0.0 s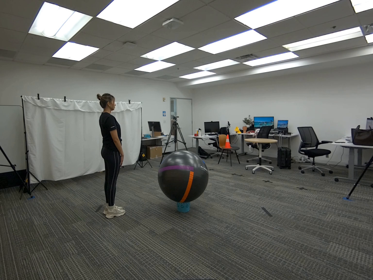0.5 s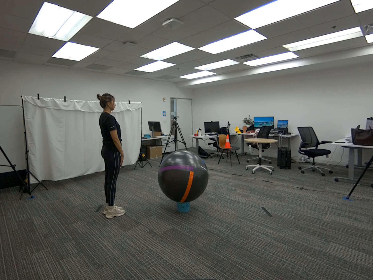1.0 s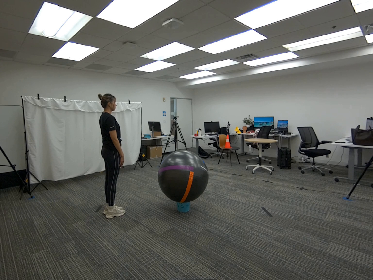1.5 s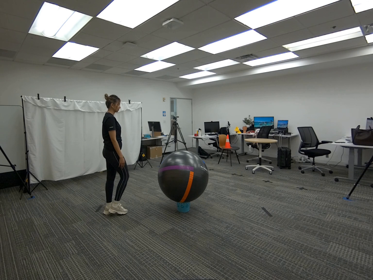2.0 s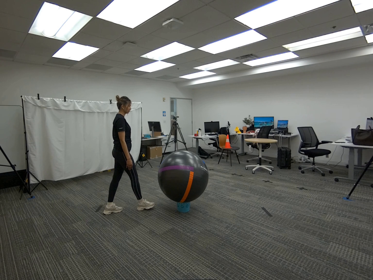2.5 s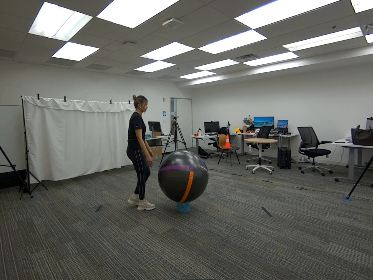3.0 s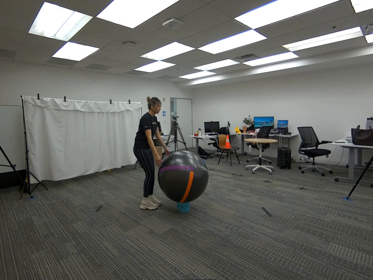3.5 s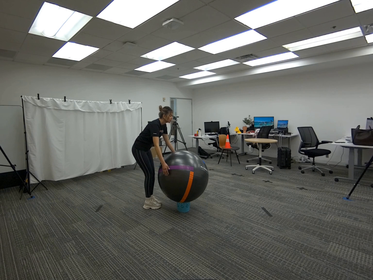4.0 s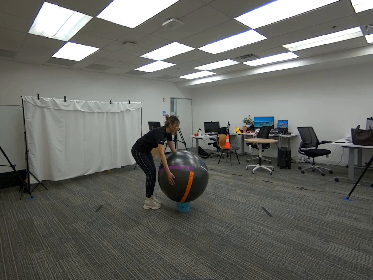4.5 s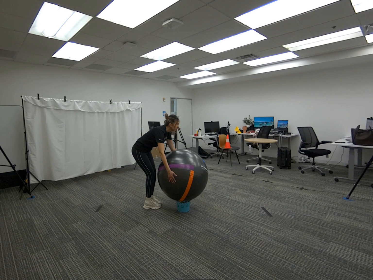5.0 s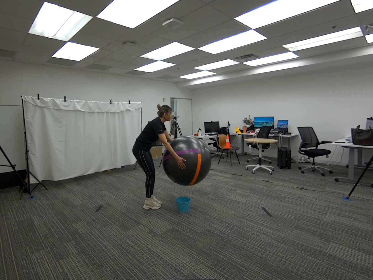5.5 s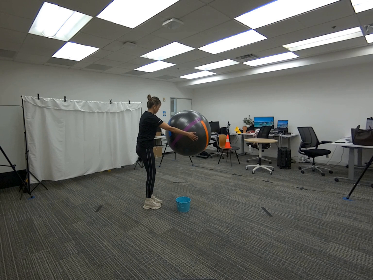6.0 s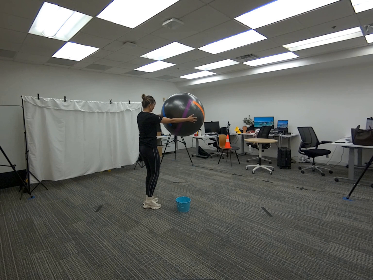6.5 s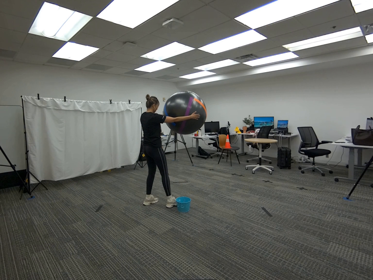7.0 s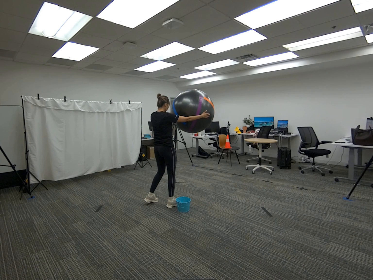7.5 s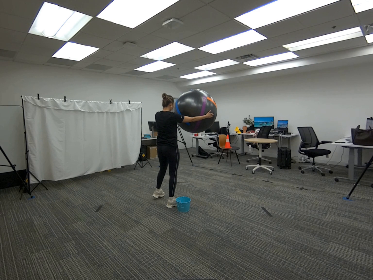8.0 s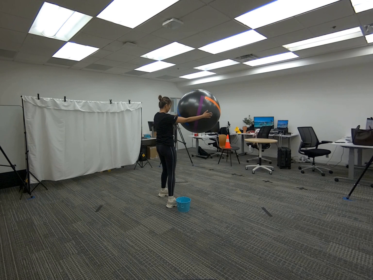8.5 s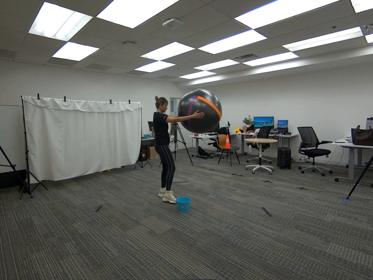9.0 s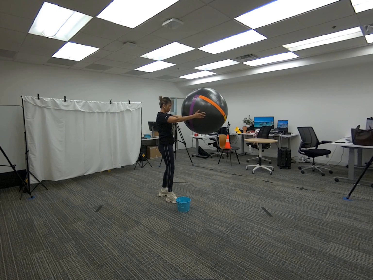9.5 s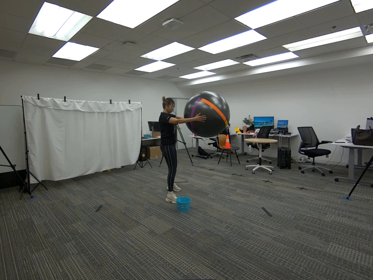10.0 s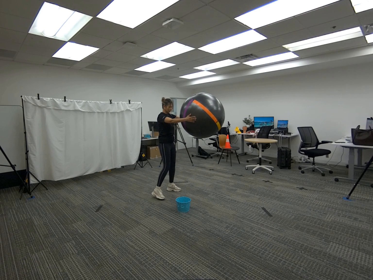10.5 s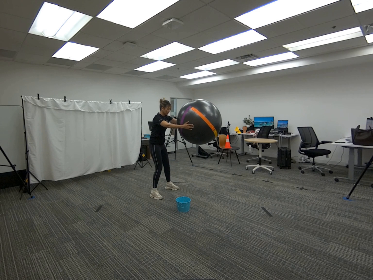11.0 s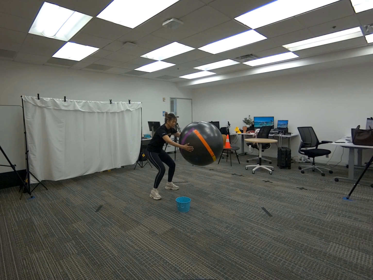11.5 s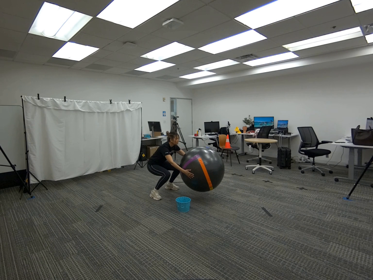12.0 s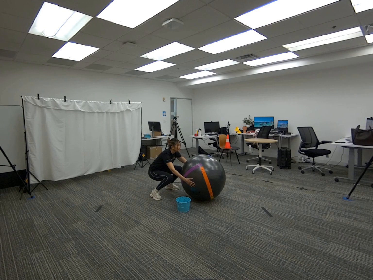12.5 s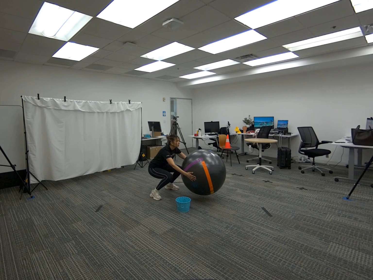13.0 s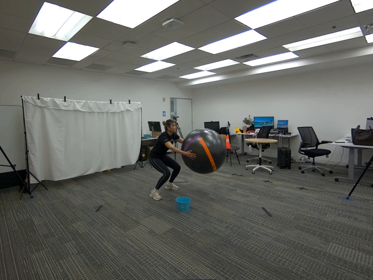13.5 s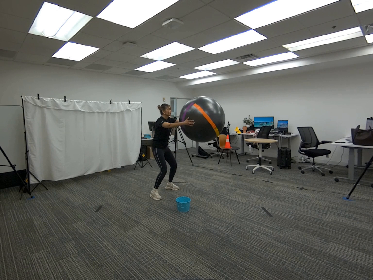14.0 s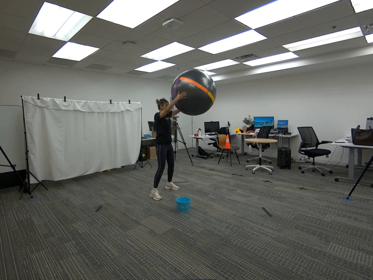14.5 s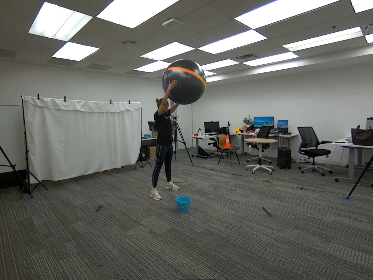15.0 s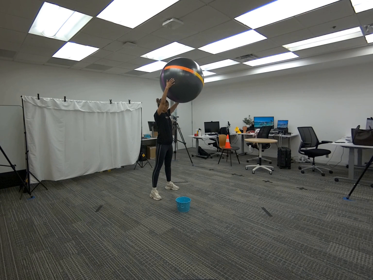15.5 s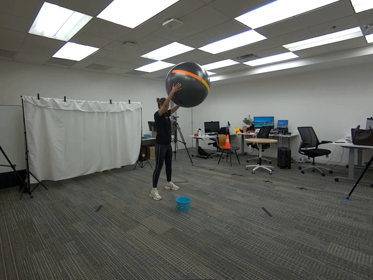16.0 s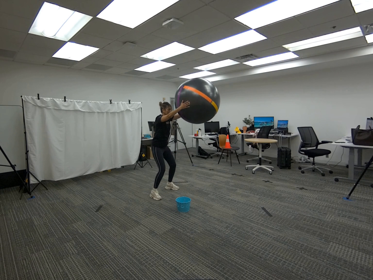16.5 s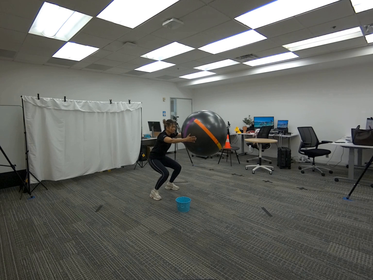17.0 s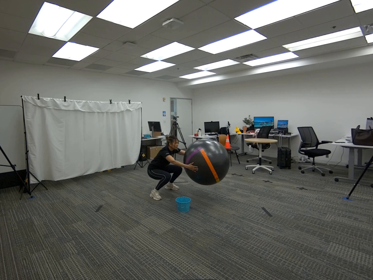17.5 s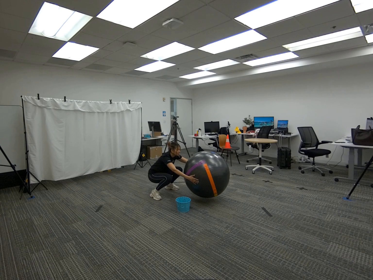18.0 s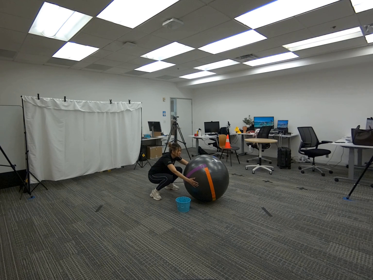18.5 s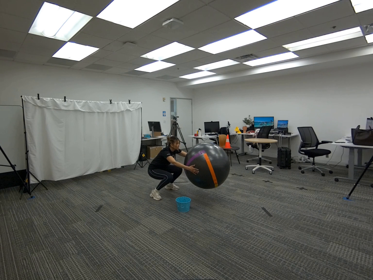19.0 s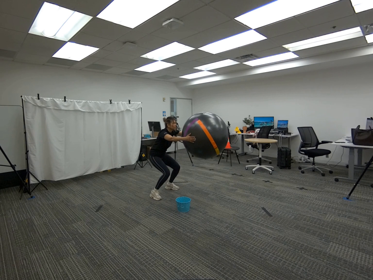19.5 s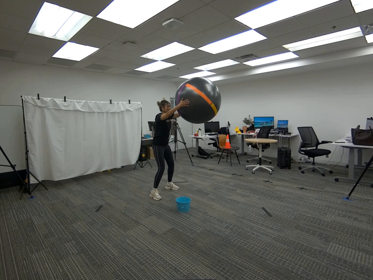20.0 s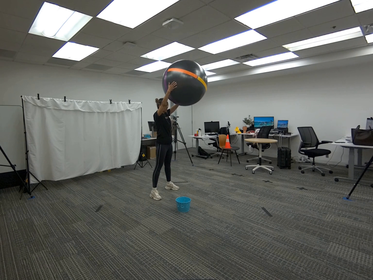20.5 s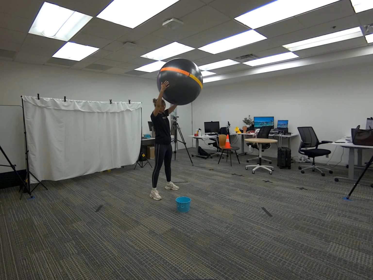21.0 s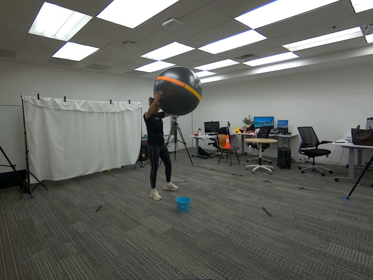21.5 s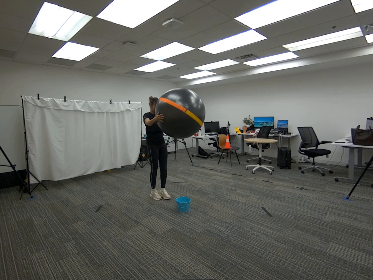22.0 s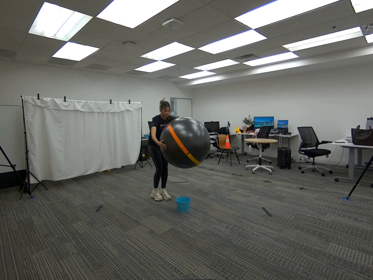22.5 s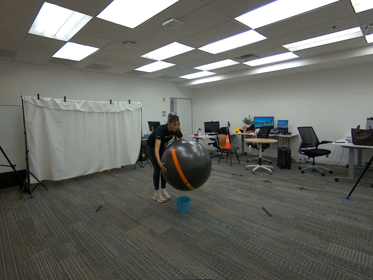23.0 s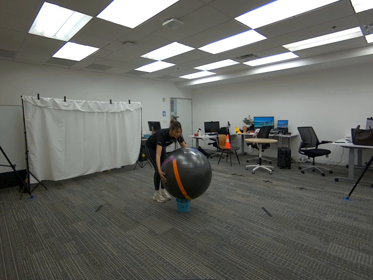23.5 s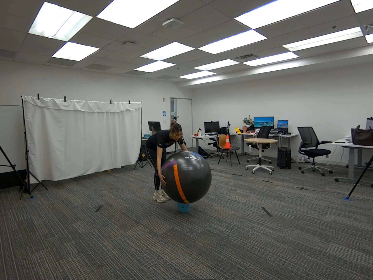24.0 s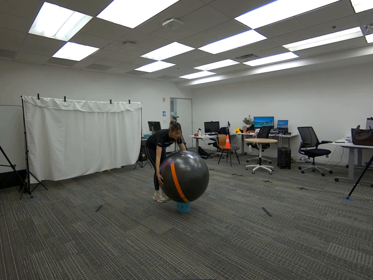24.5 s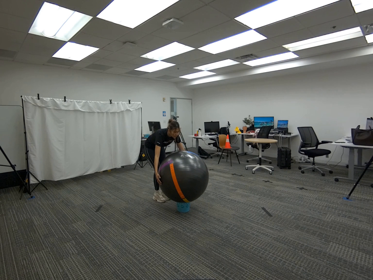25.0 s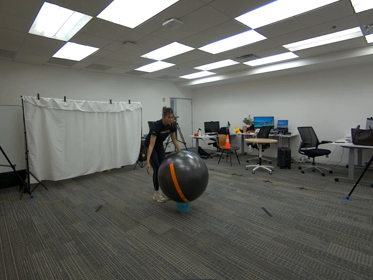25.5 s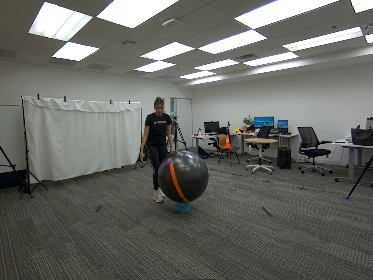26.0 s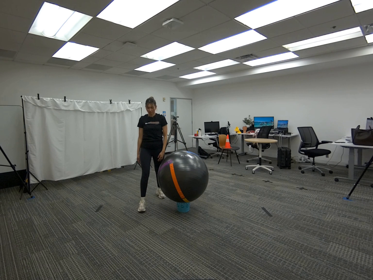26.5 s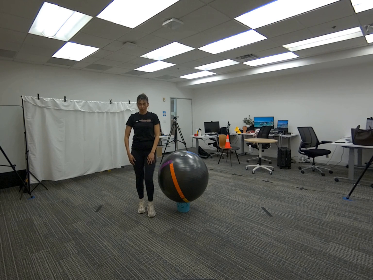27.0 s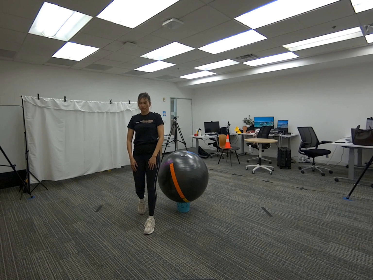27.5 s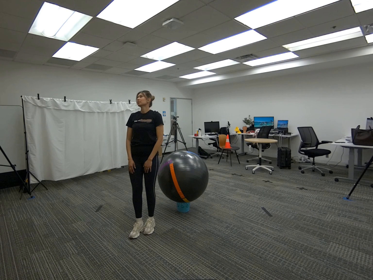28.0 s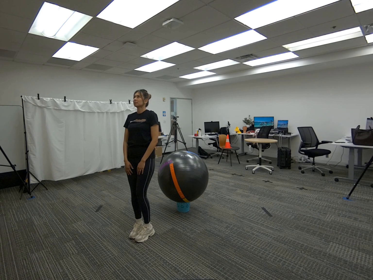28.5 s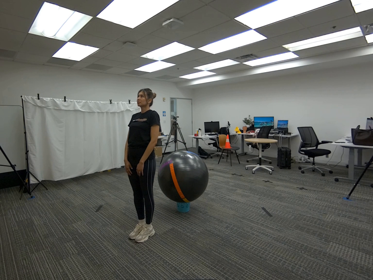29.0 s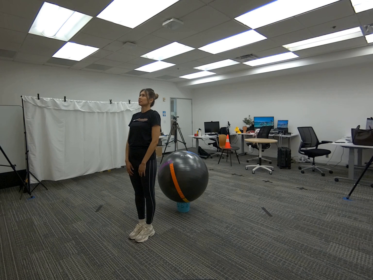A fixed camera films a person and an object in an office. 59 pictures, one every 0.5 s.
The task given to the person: Walk over to the yoga ball on the blue basket and use both hands to pick up the yoga ball infront of you and squat down to touch the ground with the yoga ball and then stand up and raise the yoga ball above your head.
